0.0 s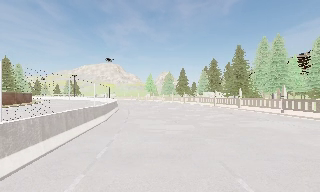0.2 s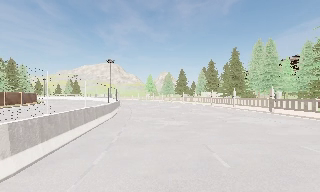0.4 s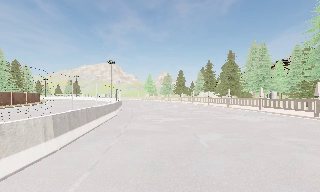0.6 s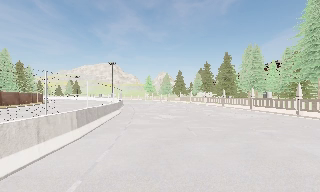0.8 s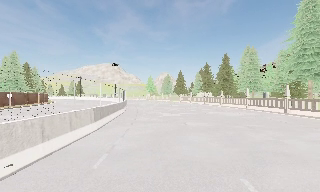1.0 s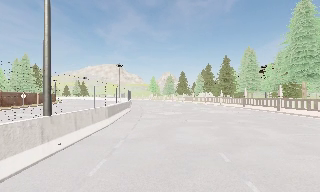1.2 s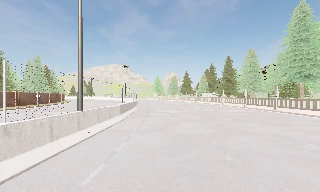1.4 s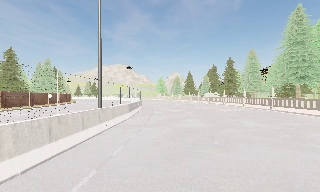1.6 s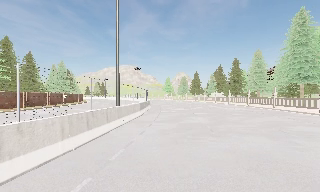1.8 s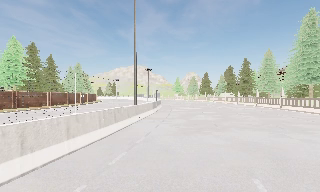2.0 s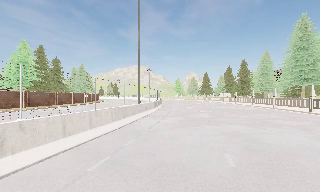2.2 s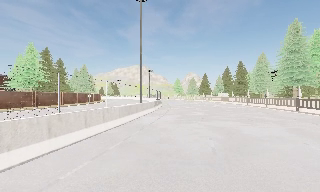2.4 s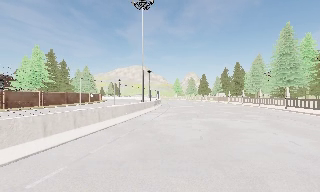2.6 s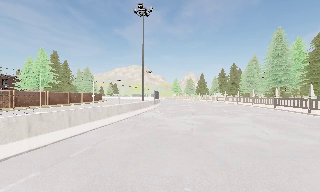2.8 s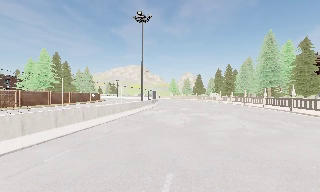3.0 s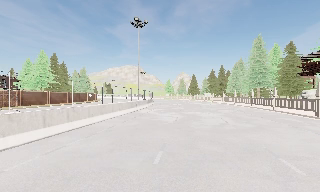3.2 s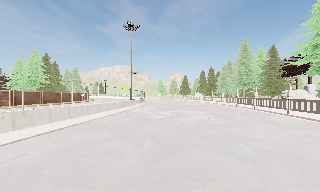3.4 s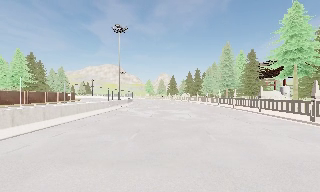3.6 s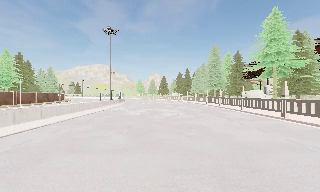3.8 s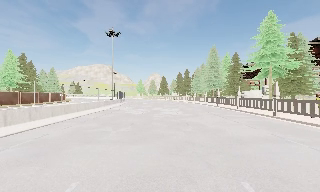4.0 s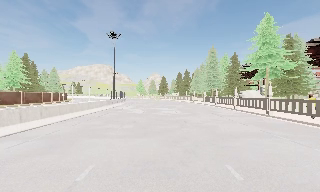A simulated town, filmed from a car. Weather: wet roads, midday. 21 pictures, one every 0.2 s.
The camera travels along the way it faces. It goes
backward.
0.0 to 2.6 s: The camera travels backward, about 20 m, so what stands in front gets smaller.
2.6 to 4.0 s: The scene slides to the left, as the camera pans about 10 degrees to its right. It travels backward, about 8 m, so what stands in front gets smaller. It loses speed.
The film runs backward here.
